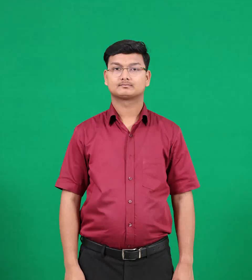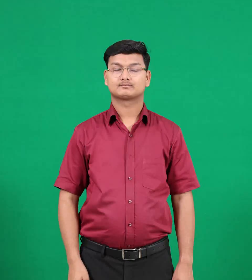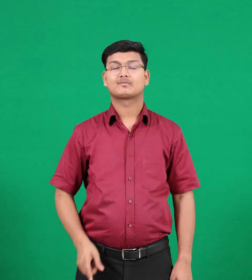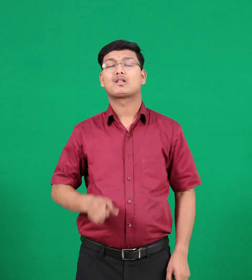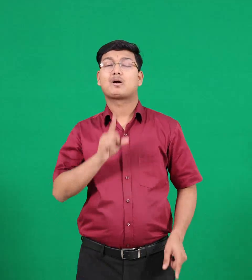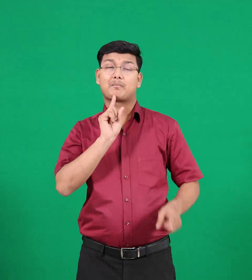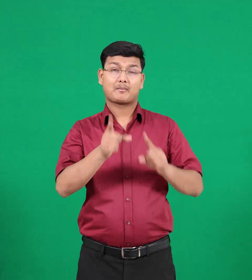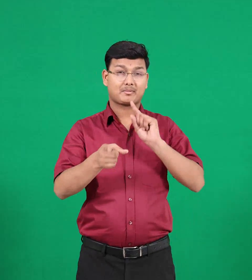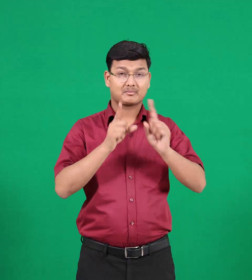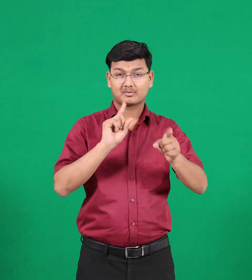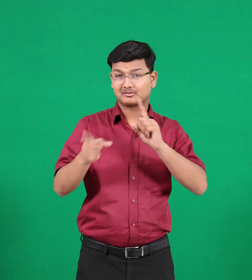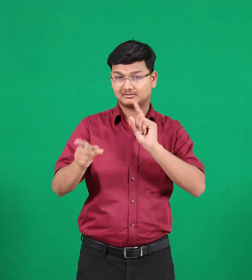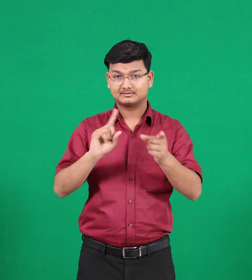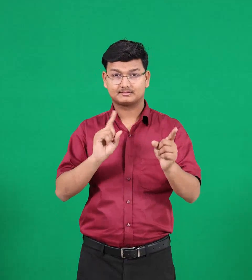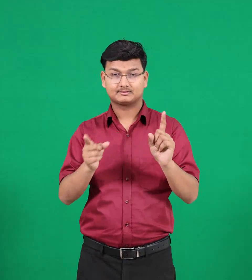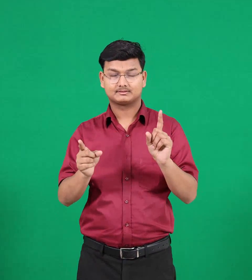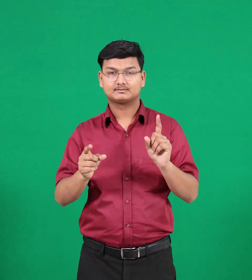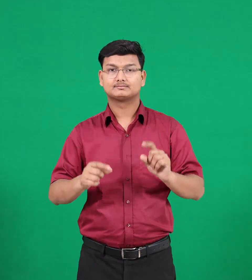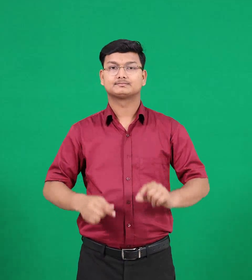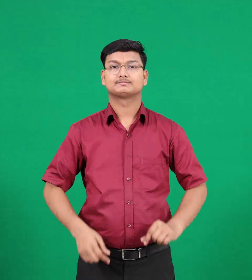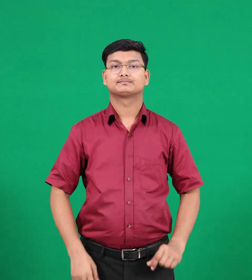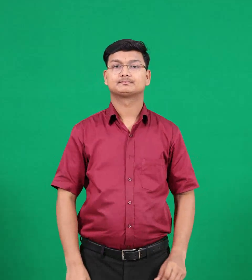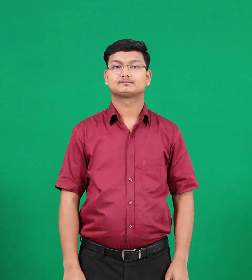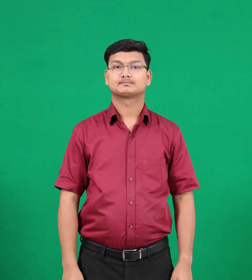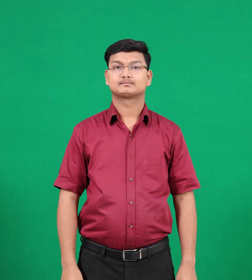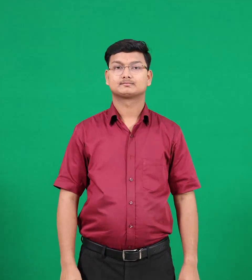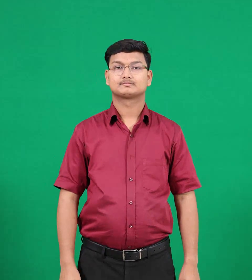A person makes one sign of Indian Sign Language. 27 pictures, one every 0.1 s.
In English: commands
